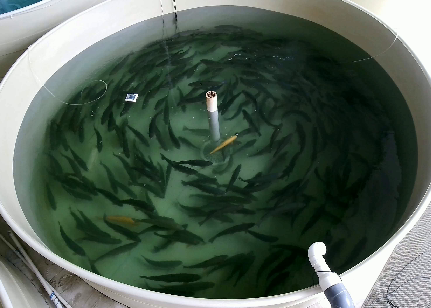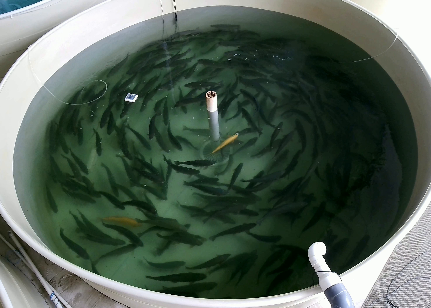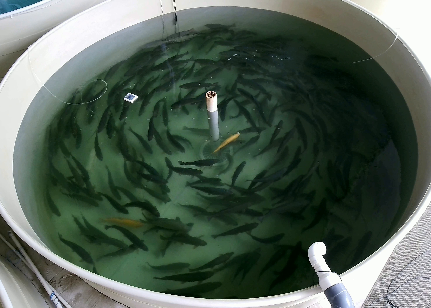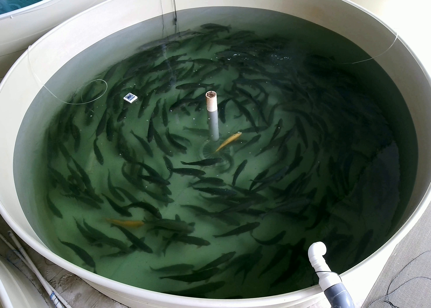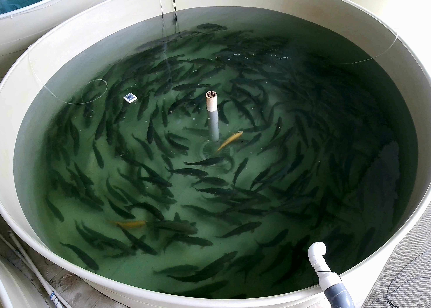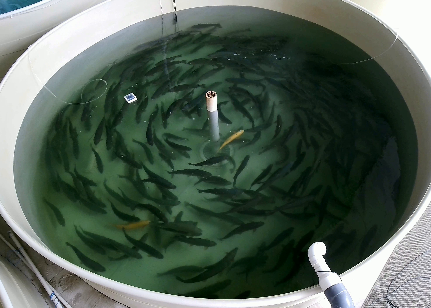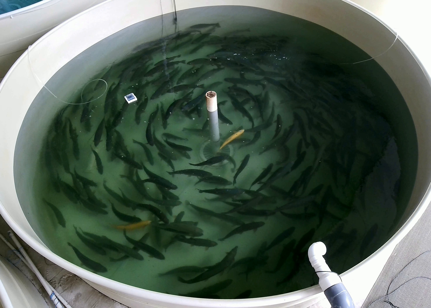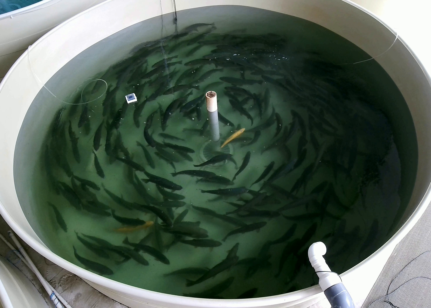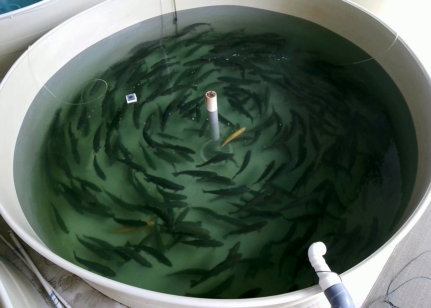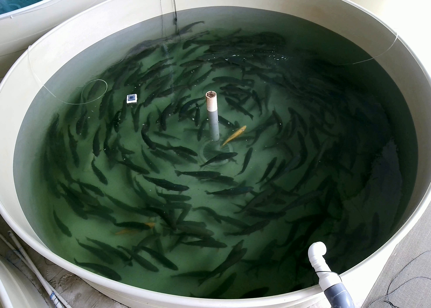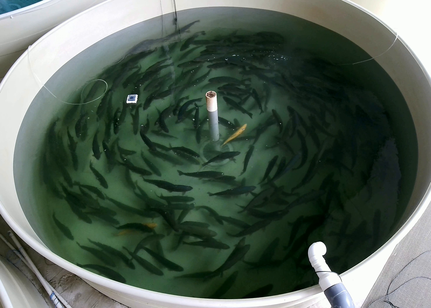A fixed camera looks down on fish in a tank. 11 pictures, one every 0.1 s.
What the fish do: Normal cruising.
